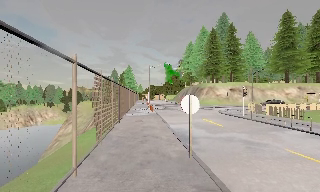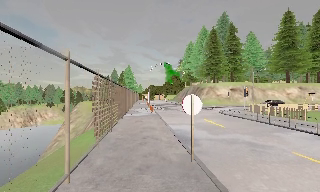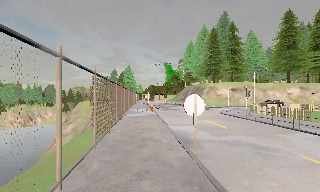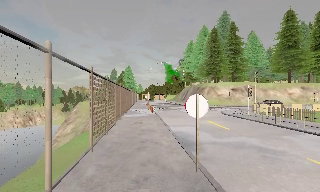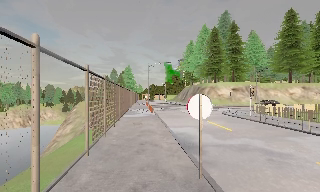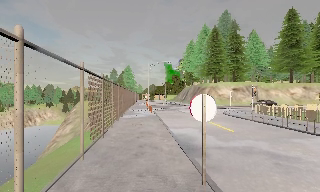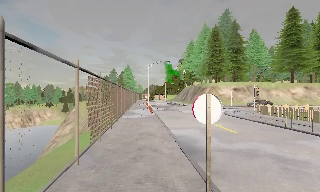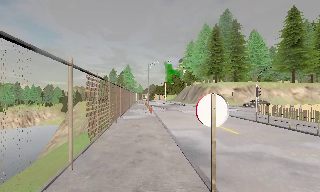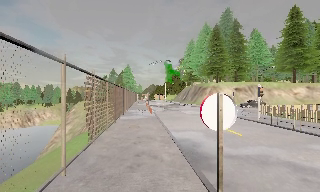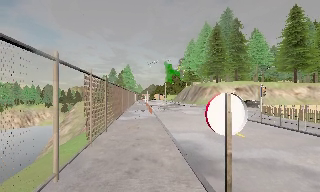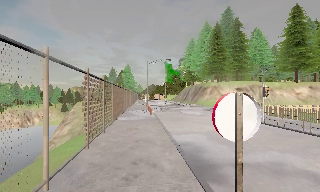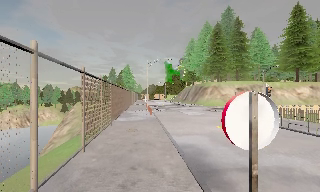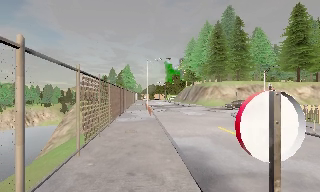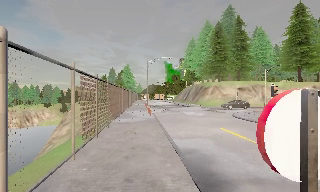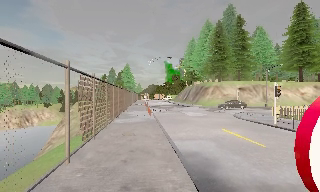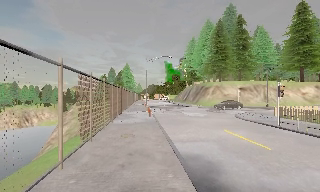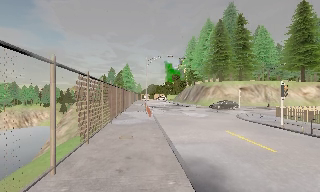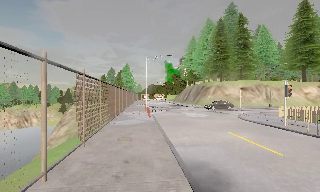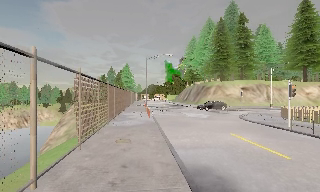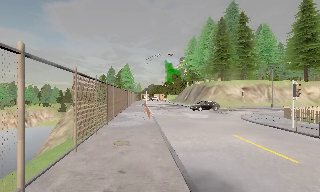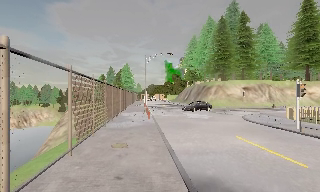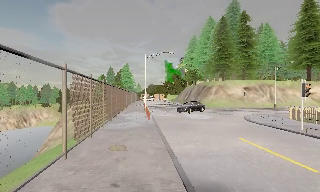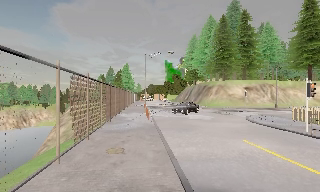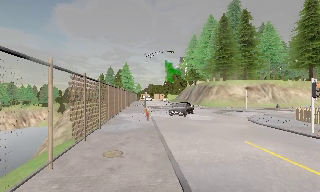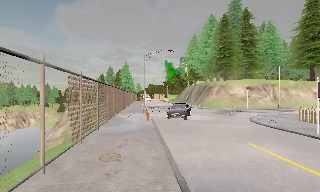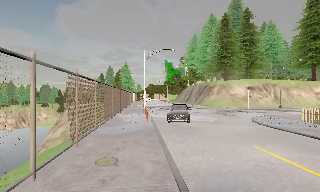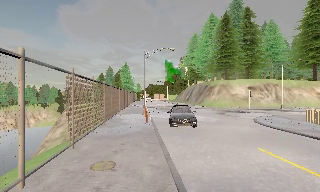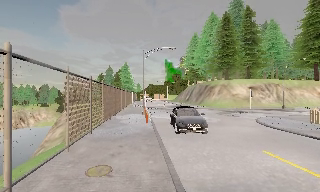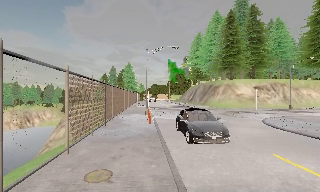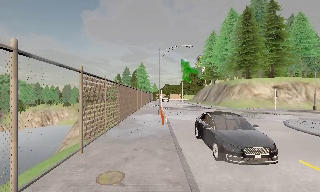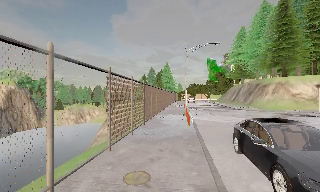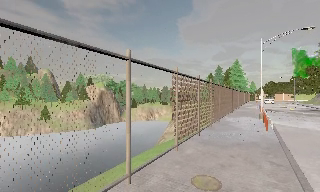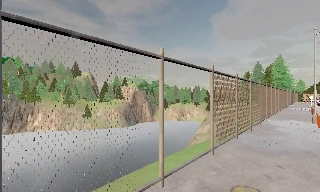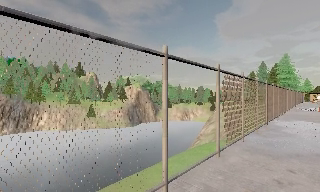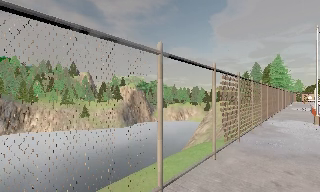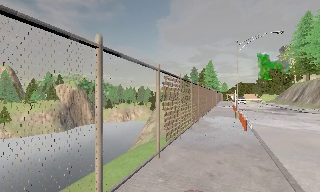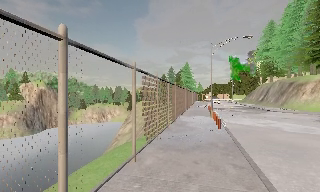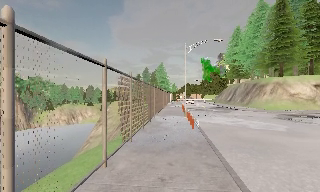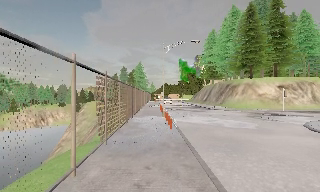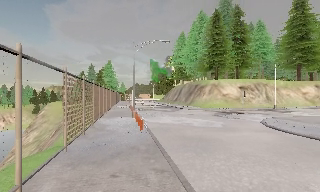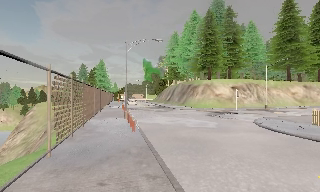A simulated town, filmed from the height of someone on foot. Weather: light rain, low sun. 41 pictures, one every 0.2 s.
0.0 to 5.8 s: The camera travels forward, about 10 m, so what stands in front looms larger.
5.8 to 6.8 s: The scene slides to the right, as the camera pans about 45 degrees to its left. It travels forward, about 1 m.
6.8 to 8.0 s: The scene slides to the left, as the camera pans about 55 degrees to its right. It travels forward, about 1.5 m.
The film runs forward here.
